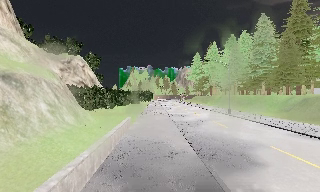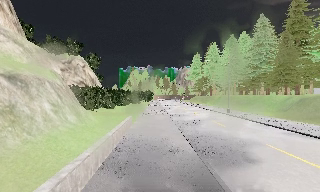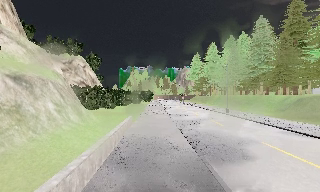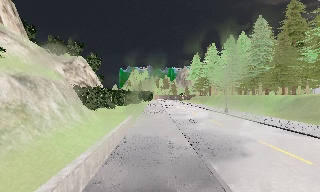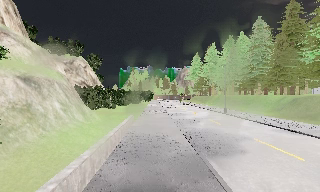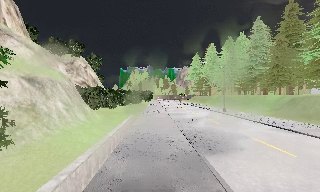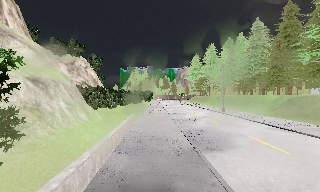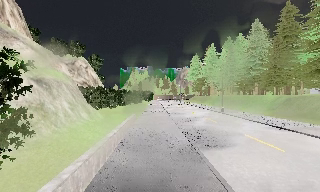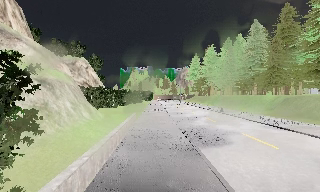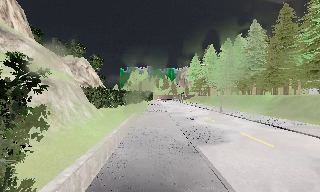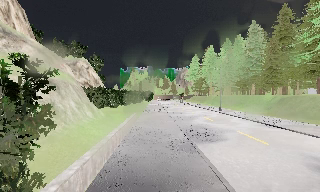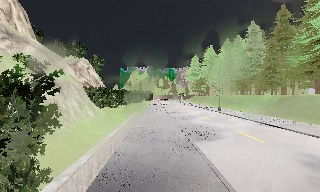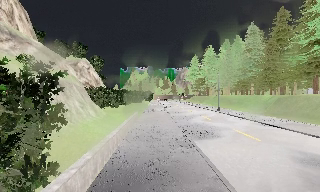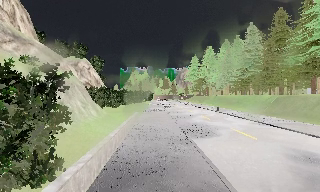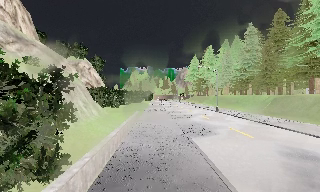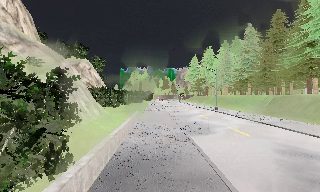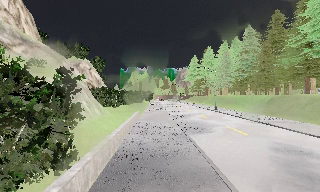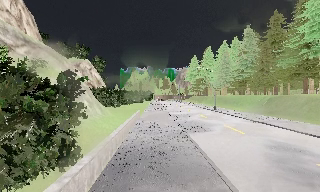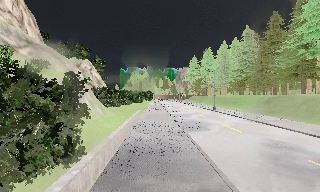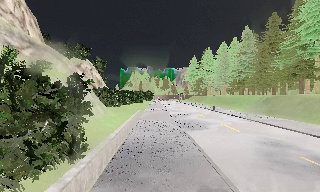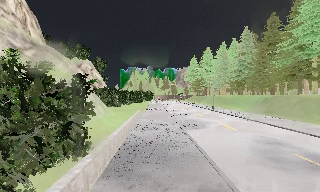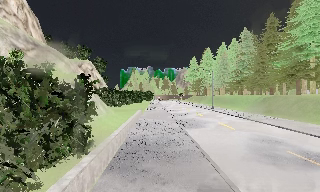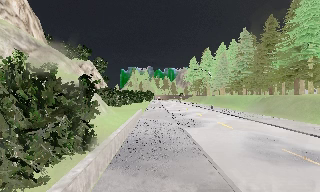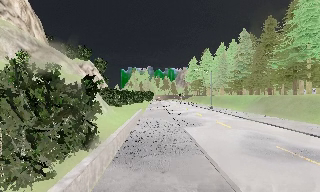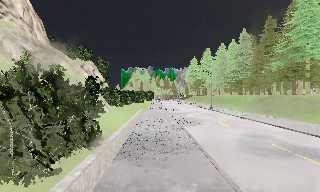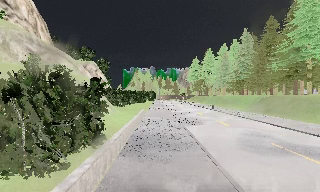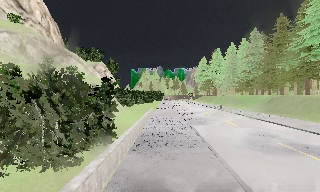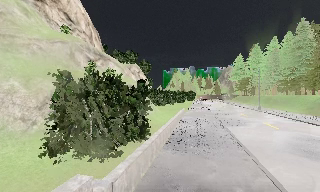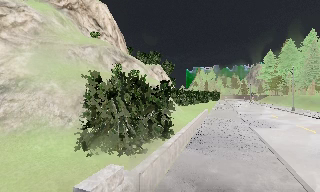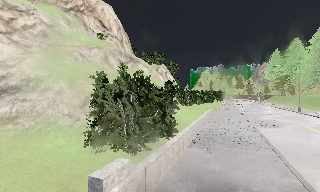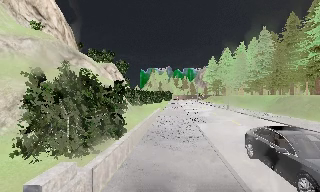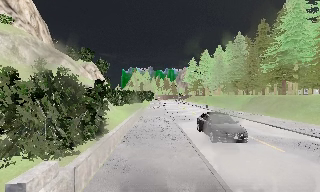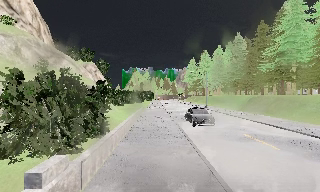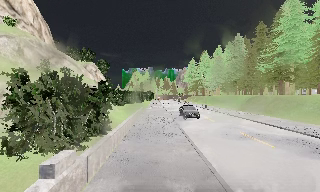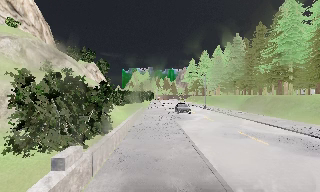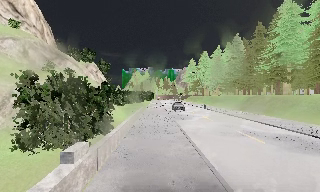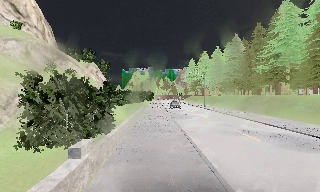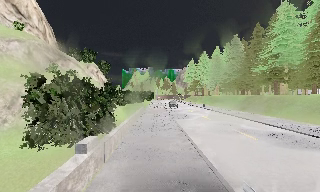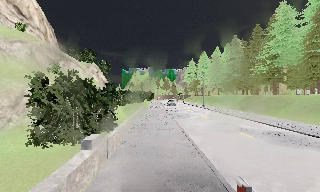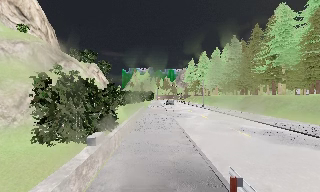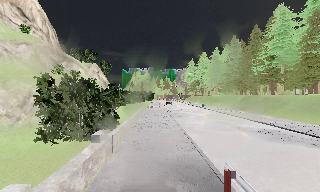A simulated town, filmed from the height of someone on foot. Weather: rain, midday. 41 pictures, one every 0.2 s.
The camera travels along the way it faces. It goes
backward.
0.0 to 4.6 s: The camera travels backward, about 8 m, so what stands in front gets smaller.
4.6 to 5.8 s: The camera pans to its left, which is counterclockwise from overhead, by about 25 degrees. It travels backward, about 2 m, so what stands in front gets smaller.
5.8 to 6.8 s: The scene slides to the left, as the camera pans about 25 degrees to its right. It travels backward, about 1.5 m, so what stands in front gets smaller.
6.8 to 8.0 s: The camera travels backward, about 2 m, so what stands in front gets smaller.
The film runs backward here.
